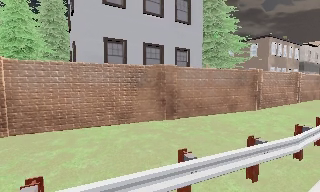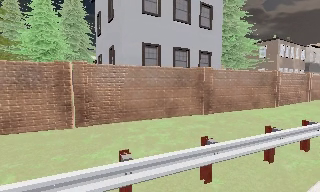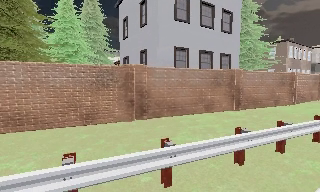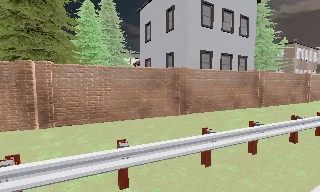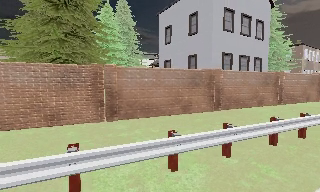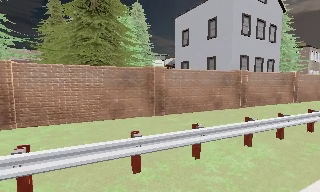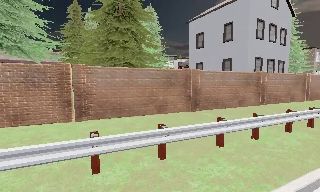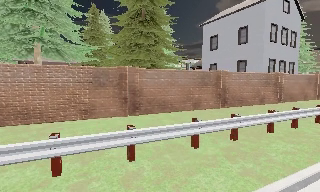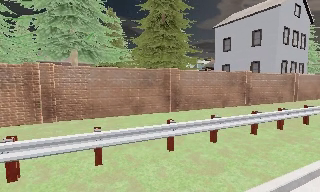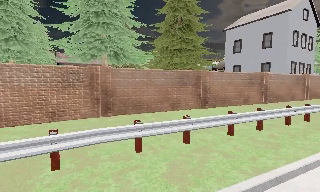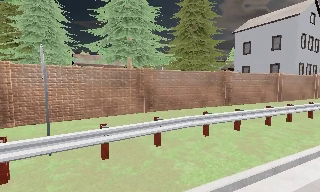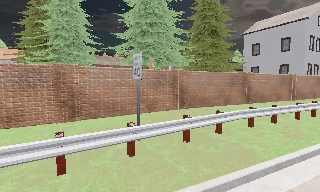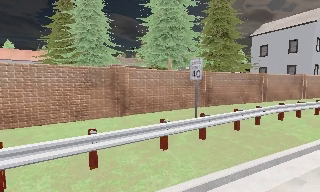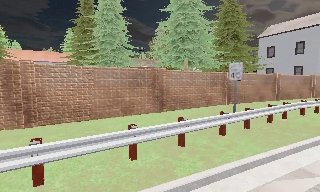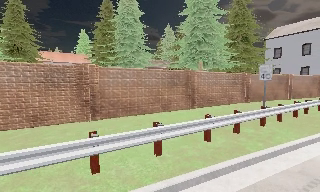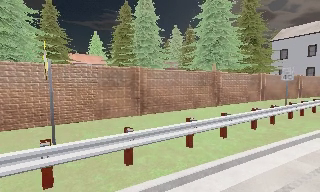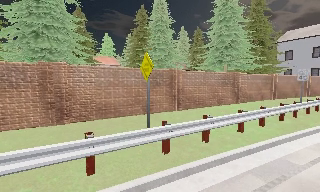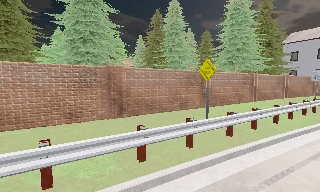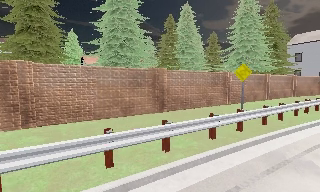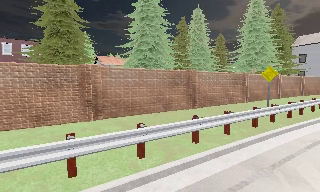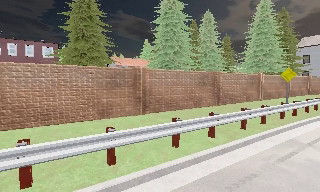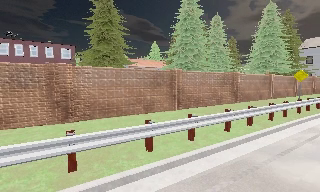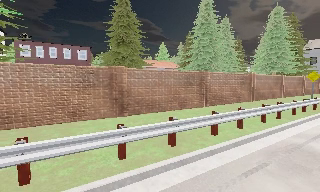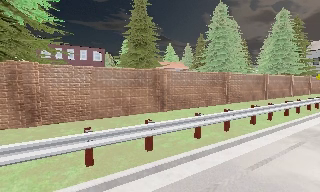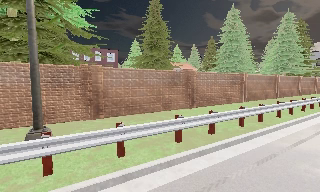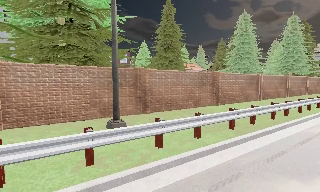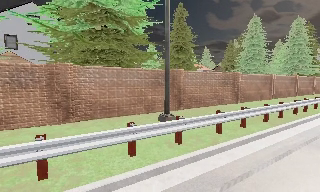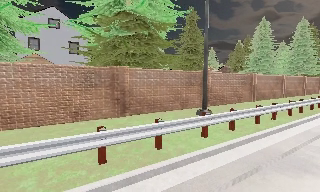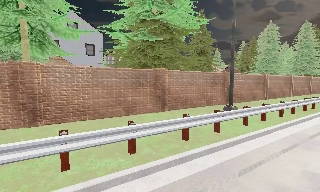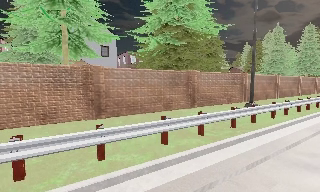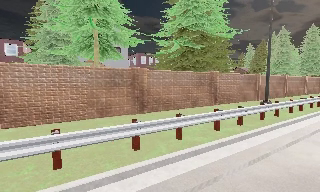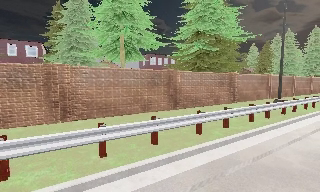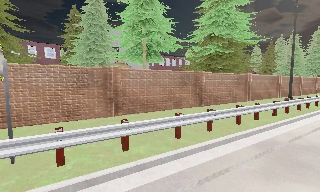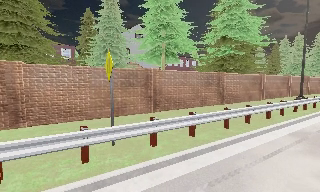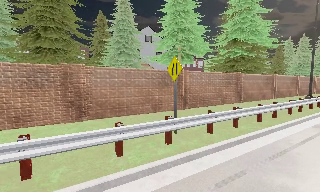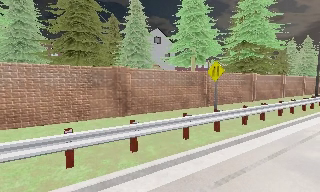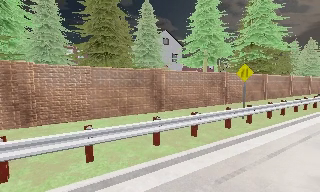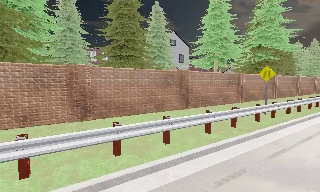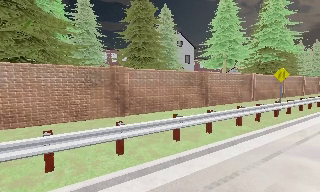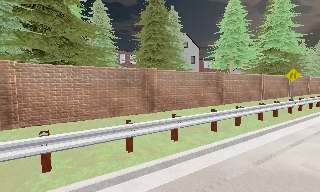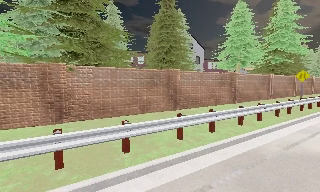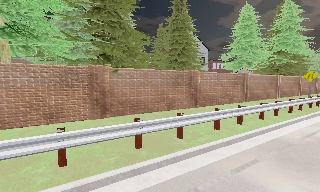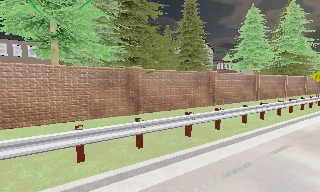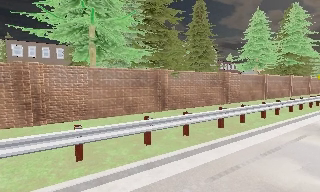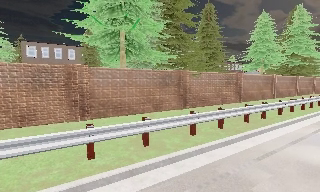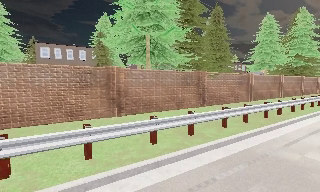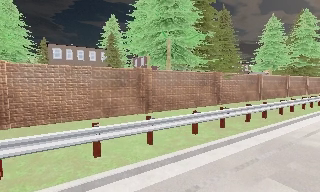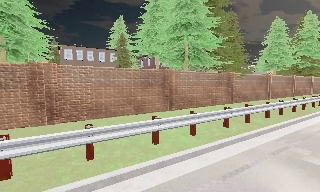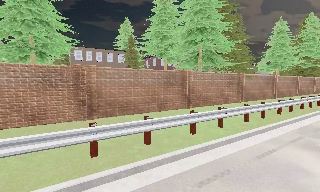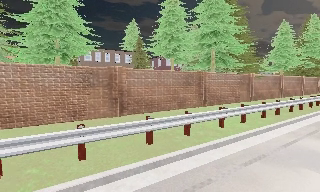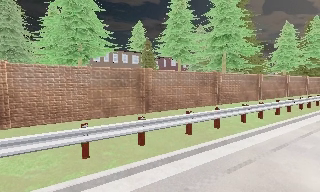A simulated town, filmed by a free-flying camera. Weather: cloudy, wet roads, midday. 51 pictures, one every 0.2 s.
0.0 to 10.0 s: The camera travels to its left and backward, about 105 m, so close, fixed things drift to the right.
The film runs backward here.
